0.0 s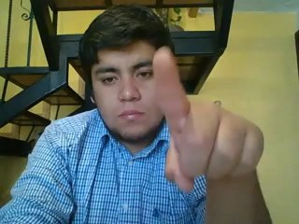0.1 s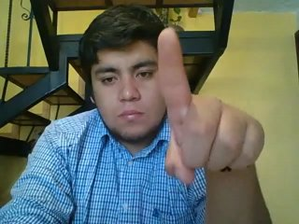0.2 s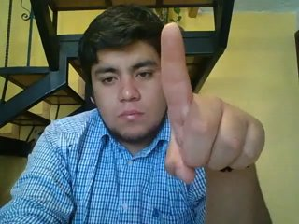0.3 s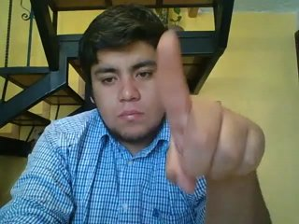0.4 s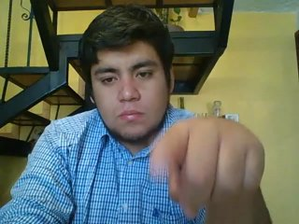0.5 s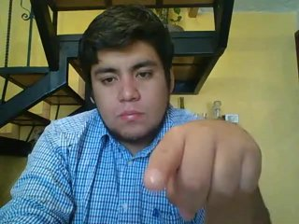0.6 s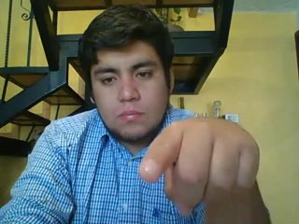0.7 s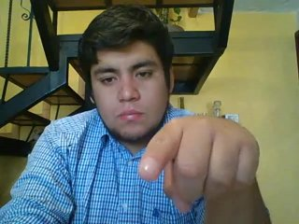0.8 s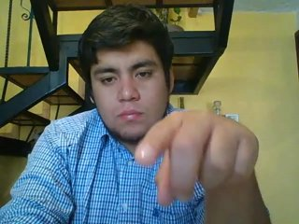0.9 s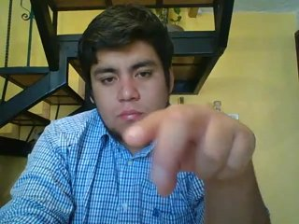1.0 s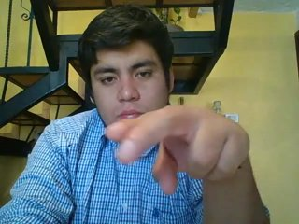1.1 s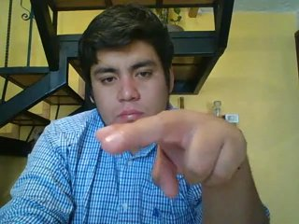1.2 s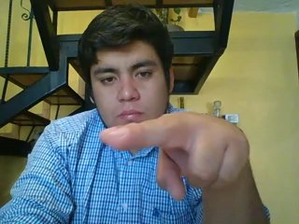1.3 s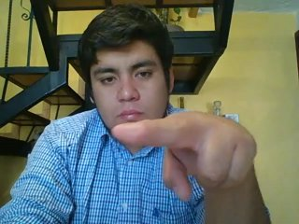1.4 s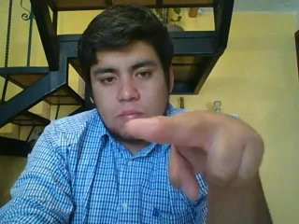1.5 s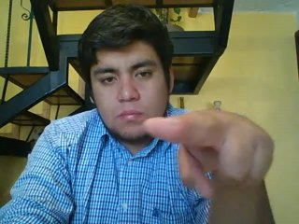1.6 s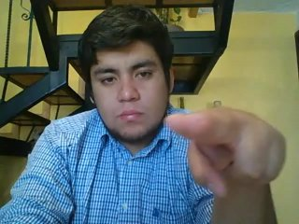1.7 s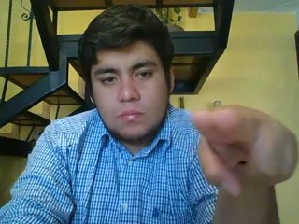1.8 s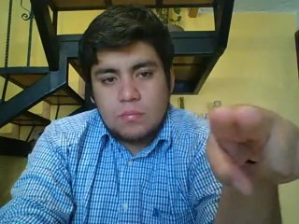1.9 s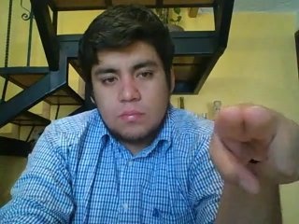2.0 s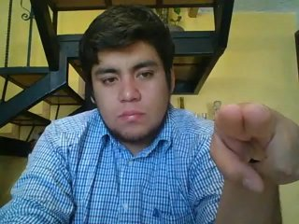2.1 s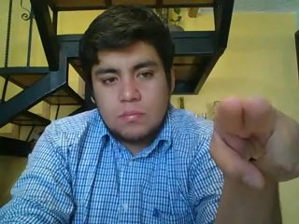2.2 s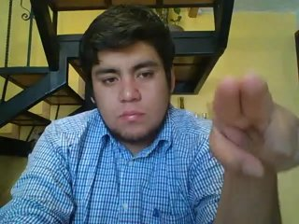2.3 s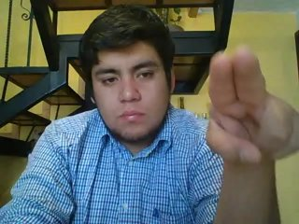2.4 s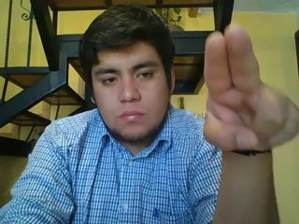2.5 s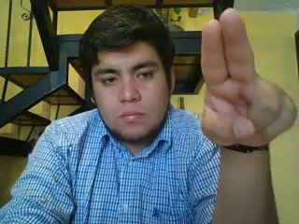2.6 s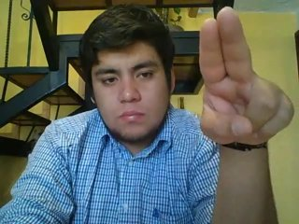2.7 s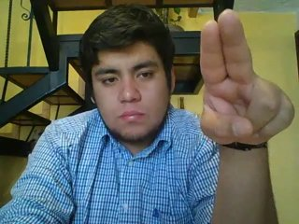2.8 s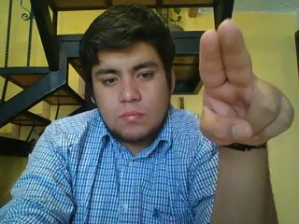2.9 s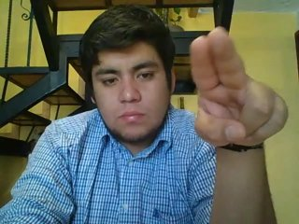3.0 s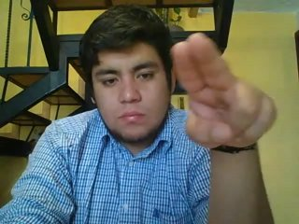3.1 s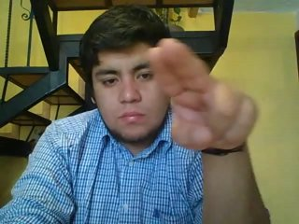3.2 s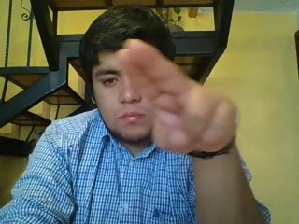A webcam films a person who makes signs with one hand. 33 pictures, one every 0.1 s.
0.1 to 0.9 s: Click with one finger.
1.0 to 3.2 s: Pointing with two fingers.
